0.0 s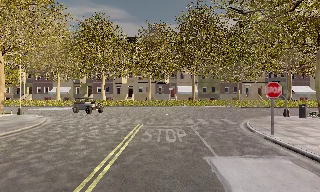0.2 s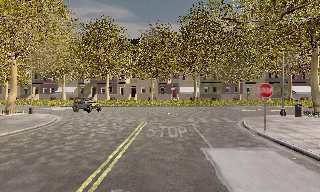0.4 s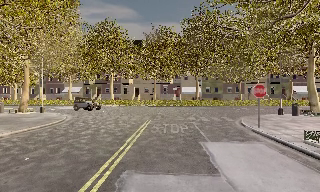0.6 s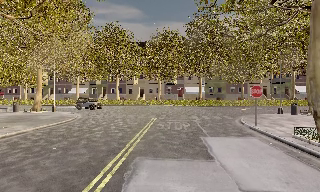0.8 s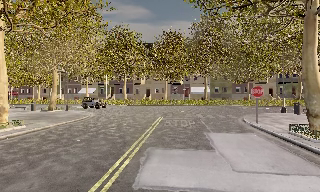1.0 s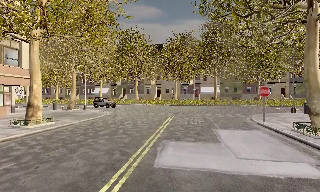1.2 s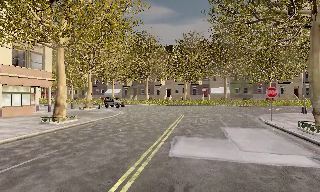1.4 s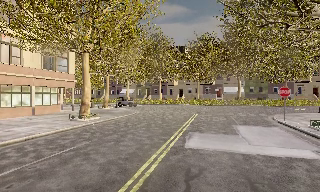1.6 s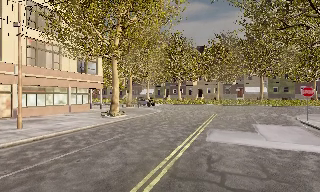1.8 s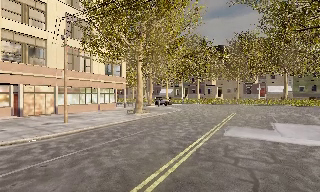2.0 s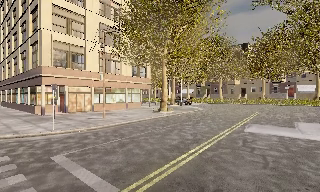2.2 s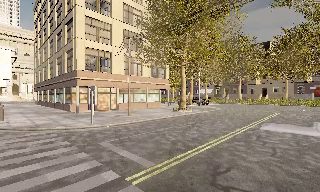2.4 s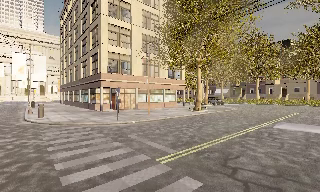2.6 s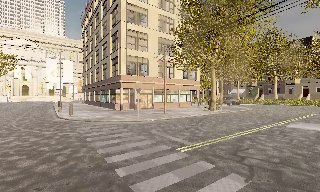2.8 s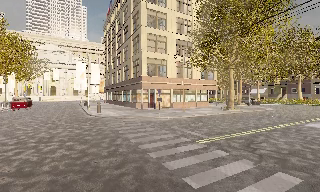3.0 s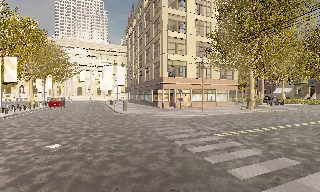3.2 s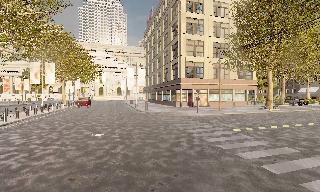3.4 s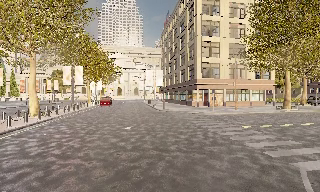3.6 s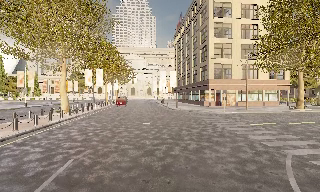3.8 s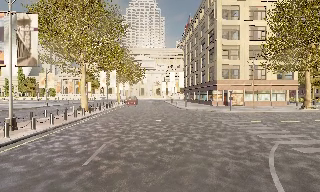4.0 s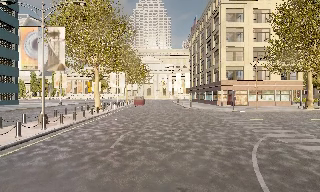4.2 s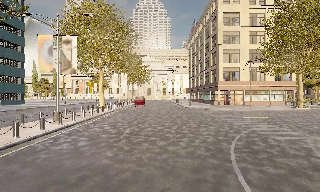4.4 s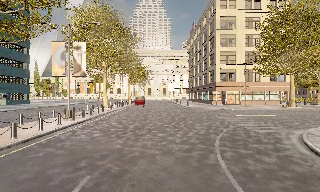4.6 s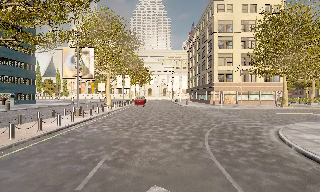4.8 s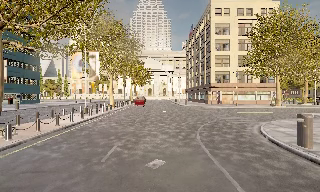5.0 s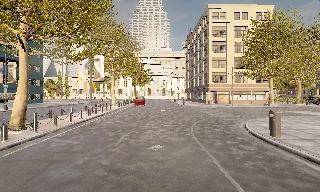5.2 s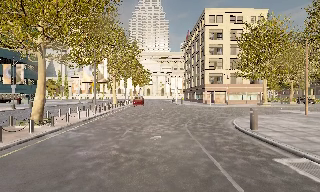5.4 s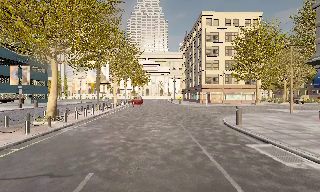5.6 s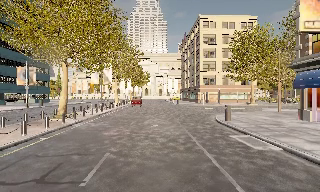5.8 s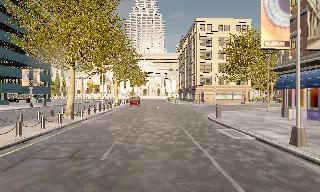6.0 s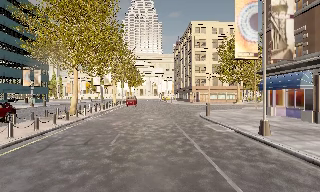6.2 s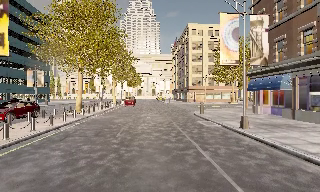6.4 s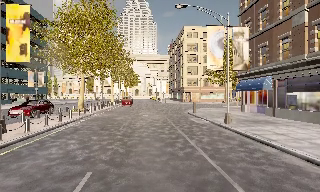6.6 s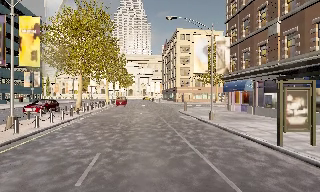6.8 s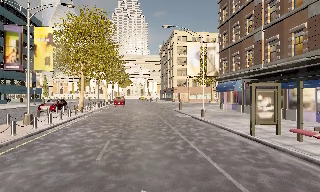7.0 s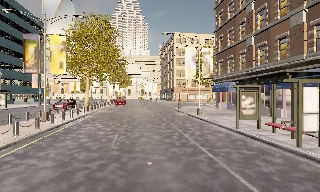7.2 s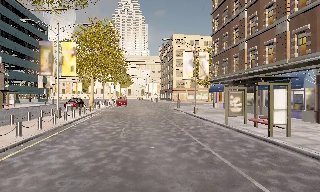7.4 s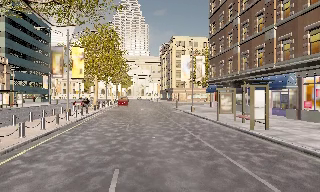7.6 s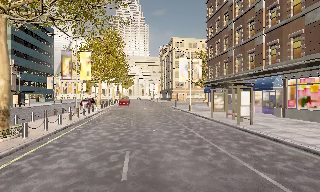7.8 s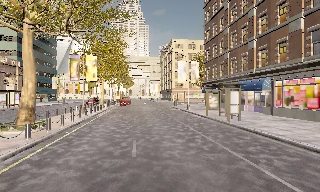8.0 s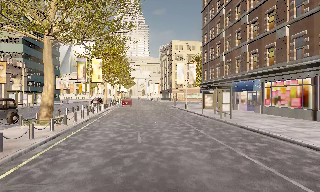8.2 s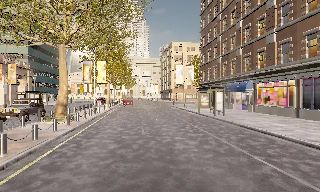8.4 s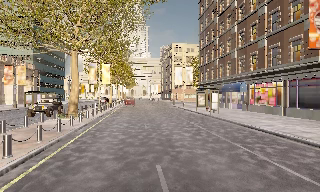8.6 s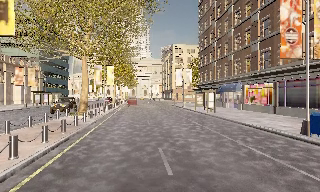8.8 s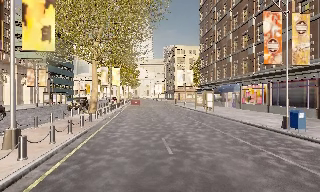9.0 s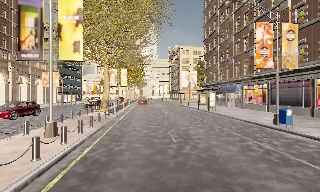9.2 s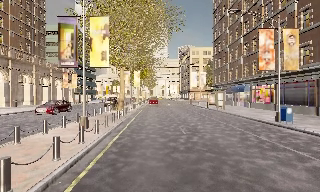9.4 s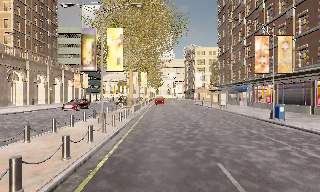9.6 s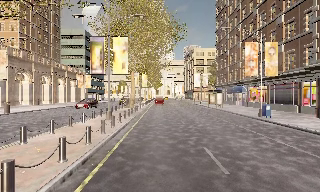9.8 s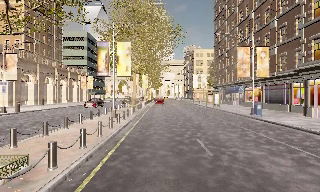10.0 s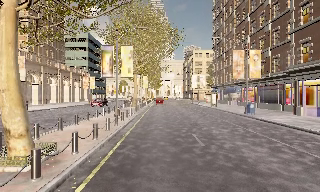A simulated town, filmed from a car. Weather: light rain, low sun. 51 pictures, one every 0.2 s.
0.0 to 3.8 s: The scene slides to the right, as the camera pans about 85 degrees to its left. It travels backward, about 25 m.
3.8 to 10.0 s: The camera travels backward, about 45 m, so what stands in front gets smaller.
The film runs backward here.
